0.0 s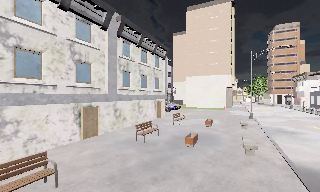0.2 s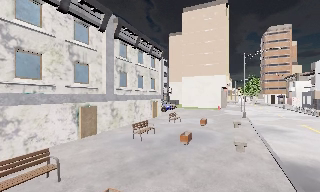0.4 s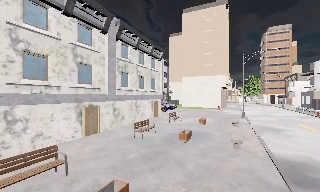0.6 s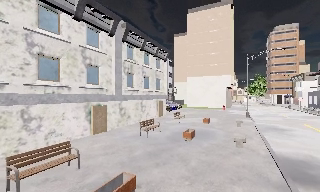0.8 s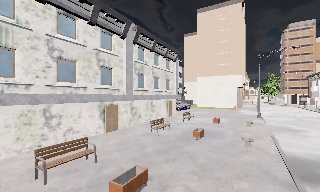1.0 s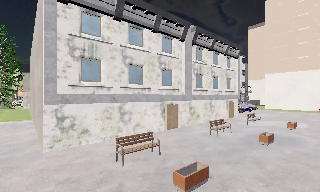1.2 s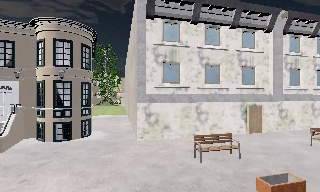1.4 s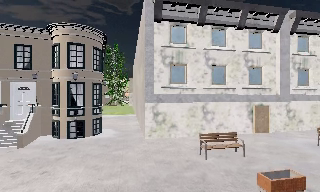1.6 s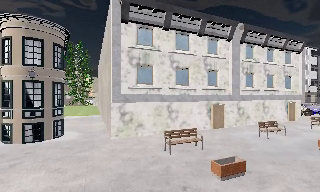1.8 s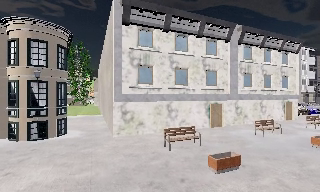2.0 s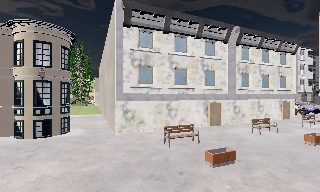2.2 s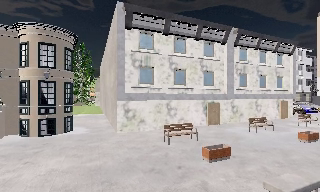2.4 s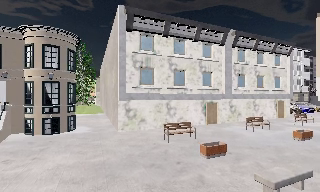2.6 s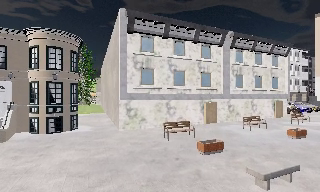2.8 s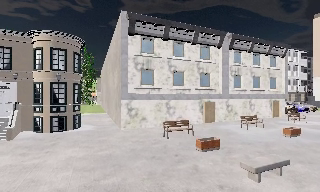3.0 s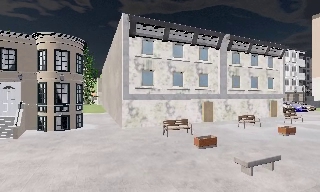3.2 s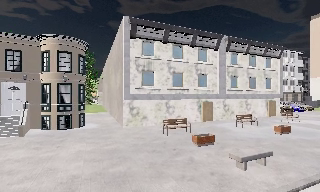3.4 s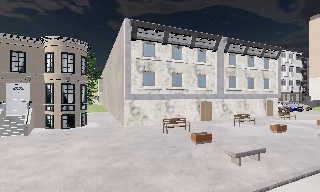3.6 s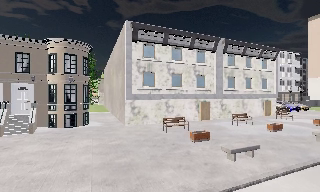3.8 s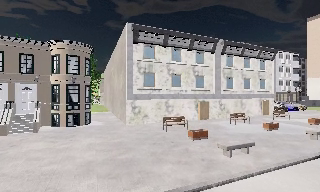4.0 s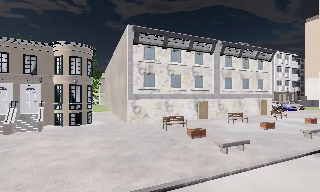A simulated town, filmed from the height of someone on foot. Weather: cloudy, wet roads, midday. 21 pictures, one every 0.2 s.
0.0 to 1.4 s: The camera swings to its left by about 55 degrees, and the scene slides to the right. It travels backward, about 2.5 m.
1.4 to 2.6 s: The camera swings to its right by about 10 degrees, and the scene slides to the left. It travels backward, about 2 m, so what stands in front gets smaller.
2.6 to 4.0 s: The camera travels backward, about 2.5 m, so what stands in front gets smaller.
The film runs backward here.
